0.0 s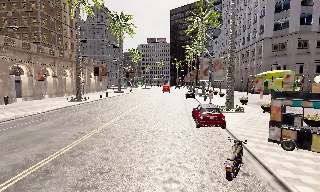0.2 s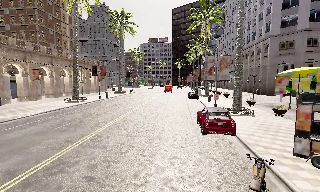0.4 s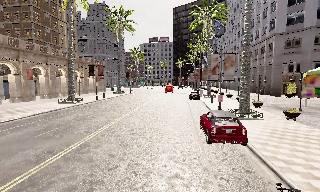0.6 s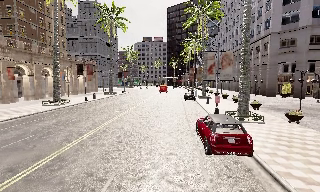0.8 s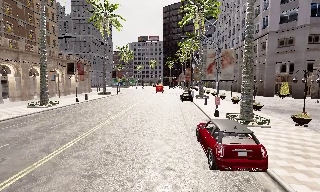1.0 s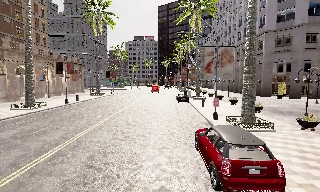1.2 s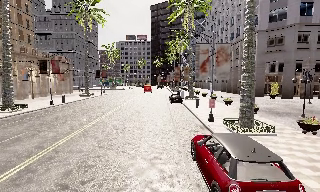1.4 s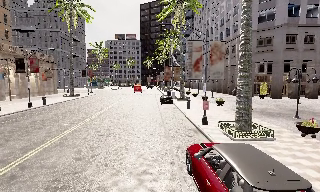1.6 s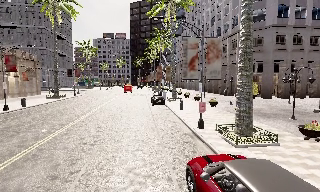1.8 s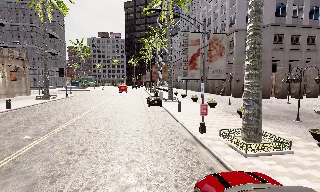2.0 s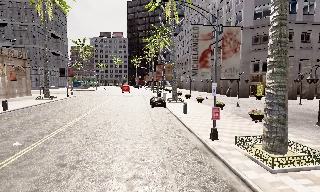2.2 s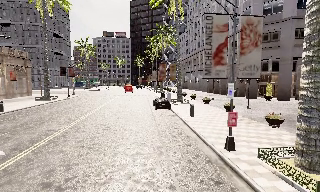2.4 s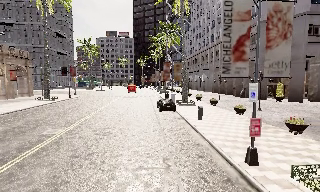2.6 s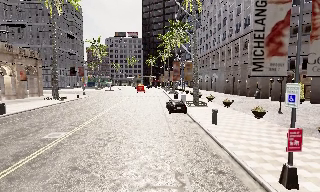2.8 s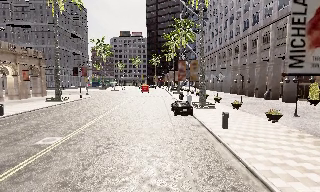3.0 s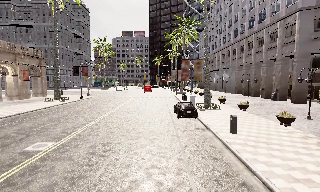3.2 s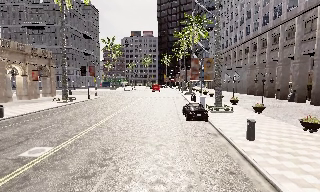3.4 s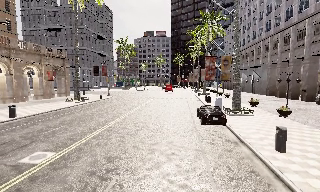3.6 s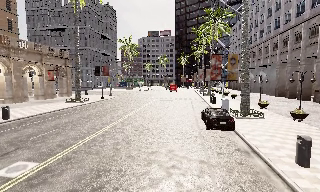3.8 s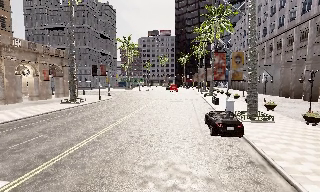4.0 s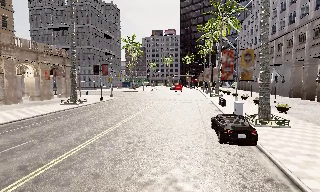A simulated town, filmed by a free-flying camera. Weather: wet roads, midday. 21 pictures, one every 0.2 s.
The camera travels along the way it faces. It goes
forward.
0.0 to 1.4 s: The camera swings to its right by about 10 degrees, and the scene slides to the left. It travels forward, about 9 m, so what stands in front looms larger.
1.4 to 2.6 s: The camera travels forward, about 8 m, so what stands in front looms larger.
2.6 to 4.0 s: The camera pans to its left, which is counterclockwise from overhead, by about 15 degrees. It travels forward, about 8 m, so what stands in front looms larger.
The film runs forward here.
